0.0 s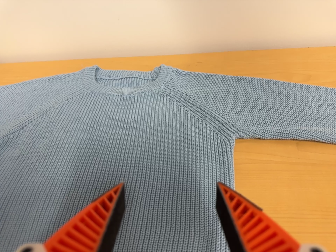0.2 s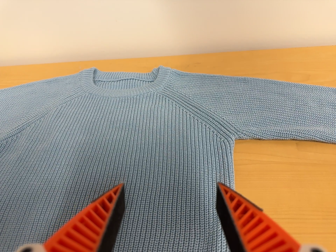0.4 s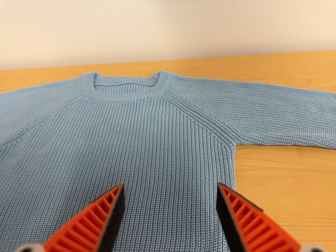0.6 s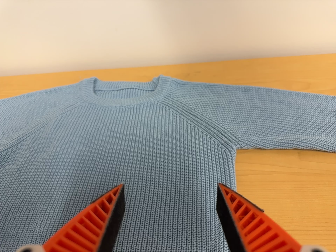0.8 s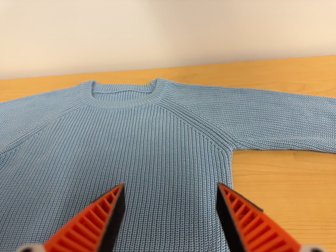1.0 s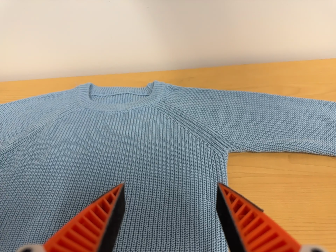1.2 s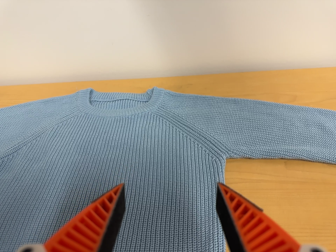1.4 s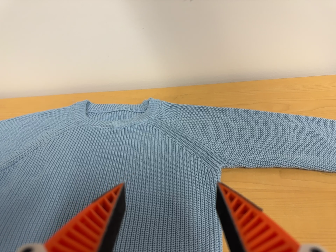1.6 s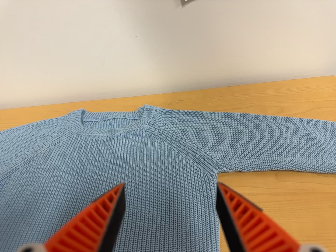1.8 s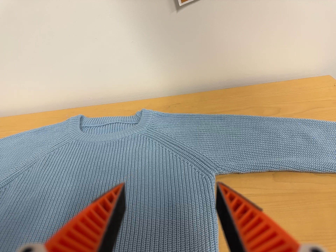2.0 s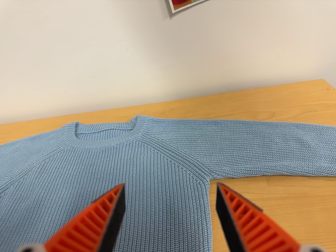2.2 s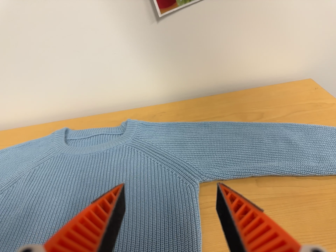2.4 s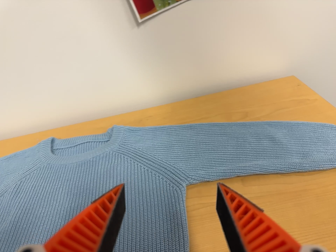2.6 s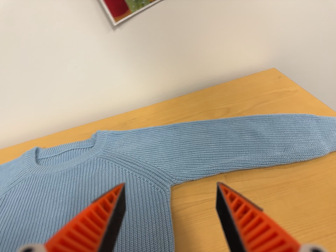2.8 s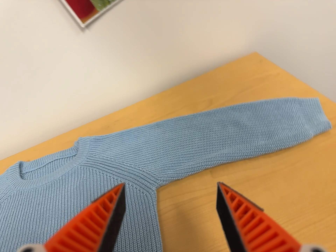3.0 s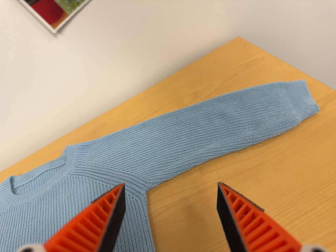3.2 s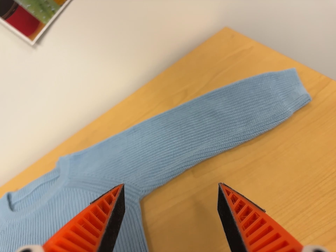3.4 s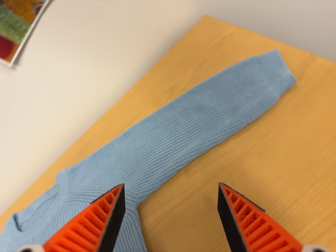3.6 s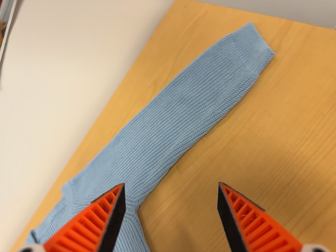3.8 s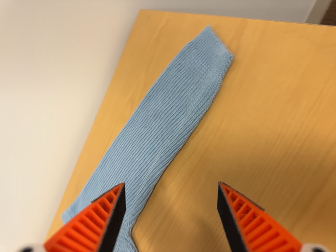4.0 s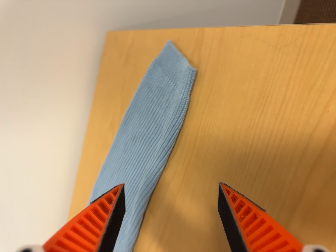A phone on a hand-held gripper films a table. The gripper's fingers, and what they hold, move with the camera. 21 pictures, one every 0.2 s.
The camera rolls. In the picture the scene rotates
counterclockwise.
0.0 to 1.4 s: The camera shifts only a little, or ends up much as it began.
1.4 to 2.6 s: The camera travels to its right, about 8 cm, so close, fixed things drift to the left. It rolls about its line of sight by about 15 degrees, and the scene rotates counterclockwise.
2.6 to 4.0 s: The camera travels to its right and toward the top of its view, about 30 cm, so close, fixed things drift to the left. Its aim tips toward the bottom of its view by about 10 degrees. It rolls about its line of sight by about 60 degrees, and the scene rotates counterclockwise.
The film runs backward here.
